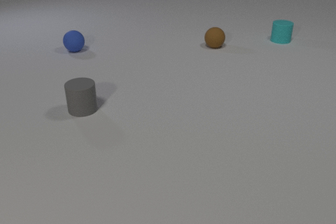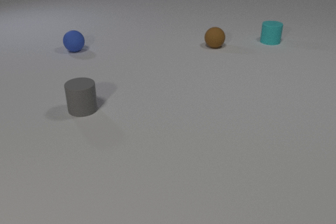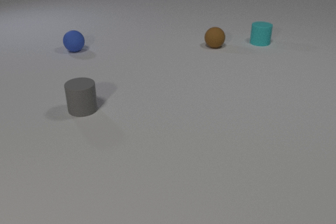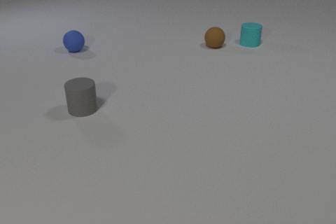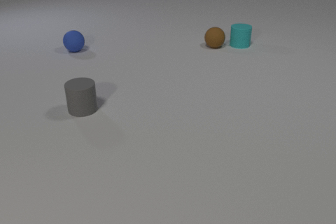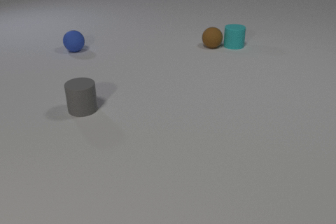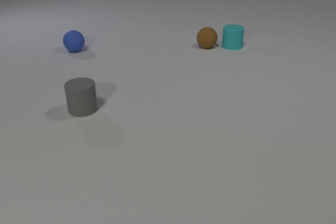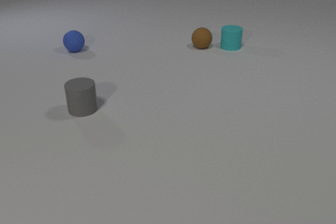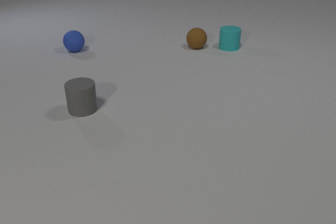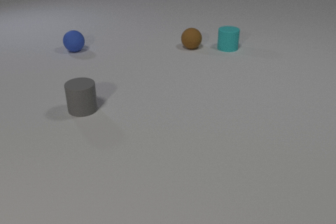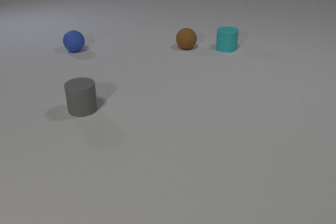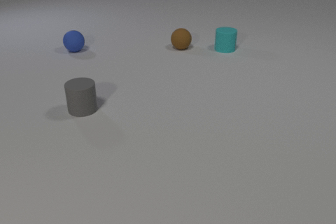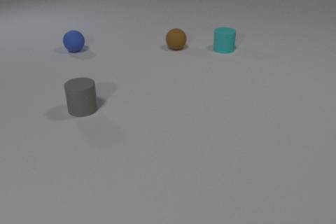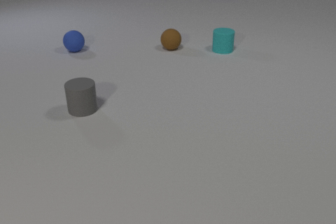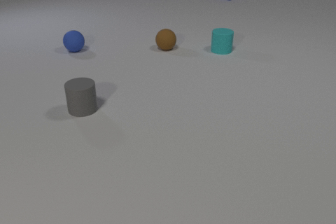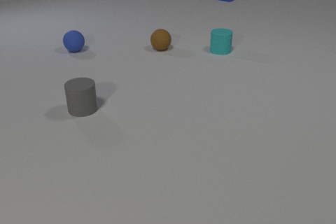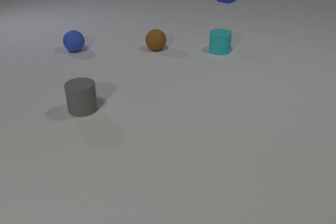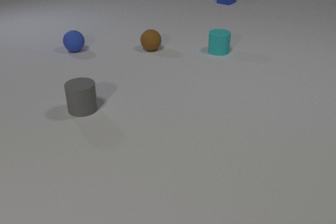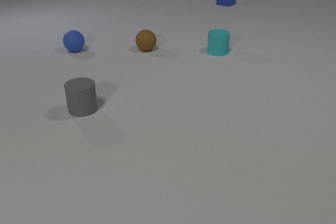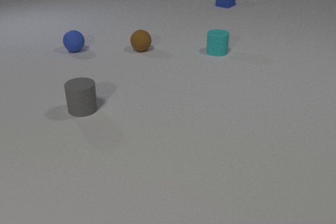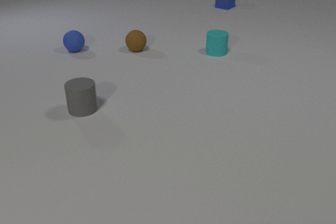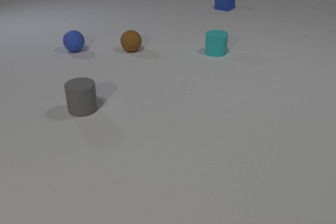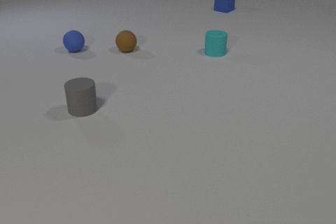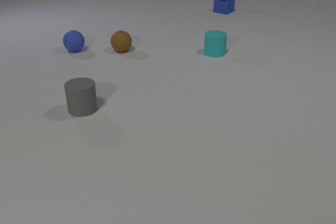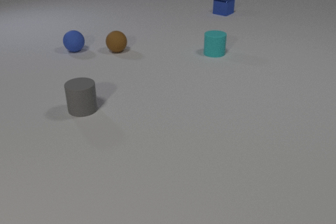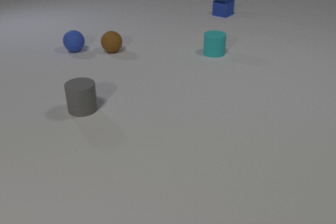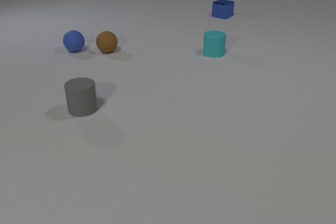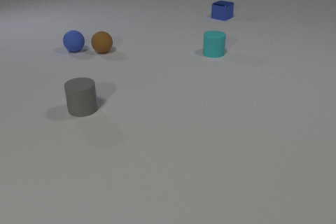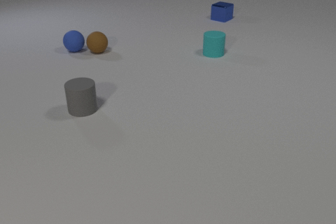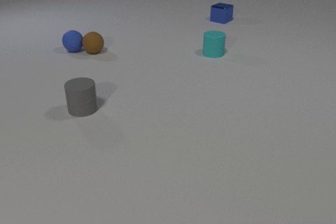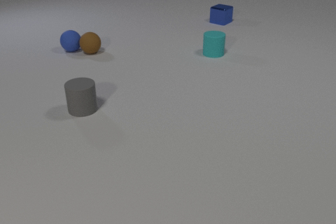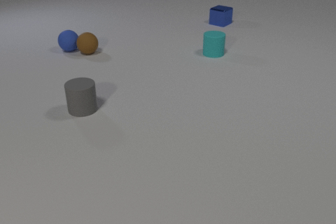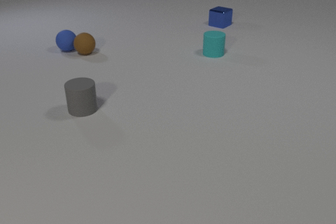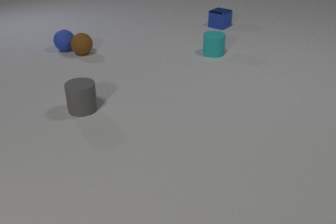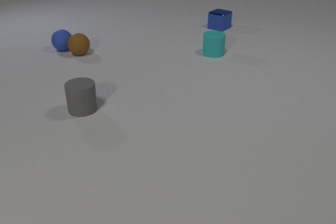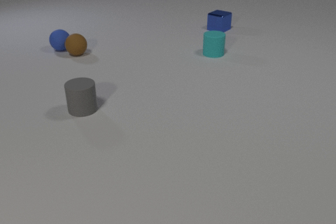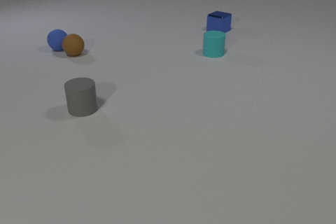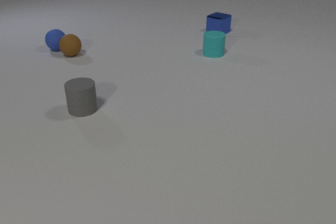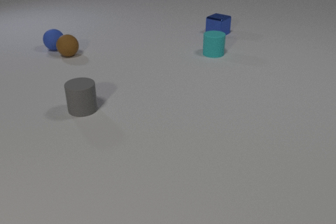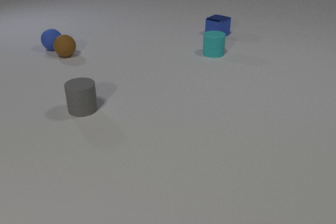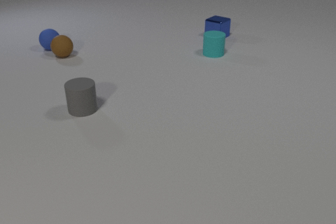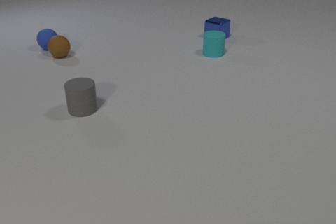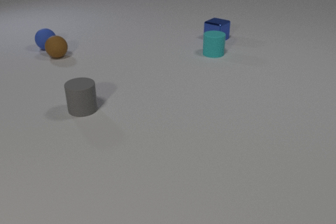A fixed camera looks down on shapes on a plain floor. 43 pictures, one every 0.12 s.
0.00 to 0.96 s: The cyan rubber cylinder slides to the left and toward the camera. The brown rubber sphere rolls to the left. The cyan rubber cylinder and the brown rubber sphere collide.
0.96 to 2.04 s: The cyan rubber cylinder slides toward the camera and to the left. The brown rubber sphere rolls to the left. The blue metal cube comes in at the top edge, slides toward the camera.
2.04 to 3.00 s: The cyan rubber cylinder slides toward the camera and to the left. The brown rubber sphere rolls to the left. The blue metal cube slides toward the camera.
3.00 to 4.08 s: The brown rubber sphere rolls to the left. The blue metal cube slides toward the camera. The blue rubber sphere rolls to the left and away from the camera. The brown rubber sphere and the blue rubber sphere collide.
4.08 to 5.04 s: The brown rubber sphere rolls to the left. The blue metal cube slides toward the camera. The blue rubber sphere rolls to the left and away from the camera.
What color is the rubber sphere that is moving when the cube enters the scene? brown.
How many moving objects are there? 4.
How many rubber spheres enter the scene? 0.
